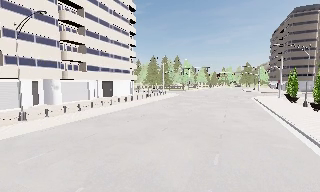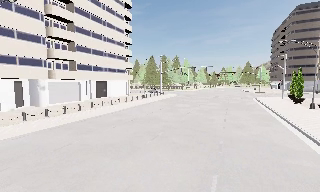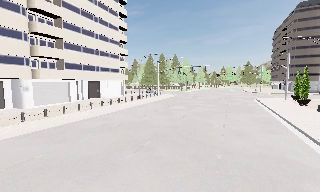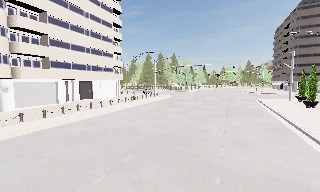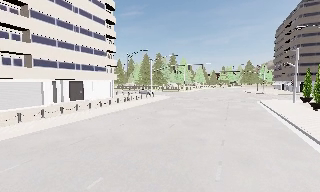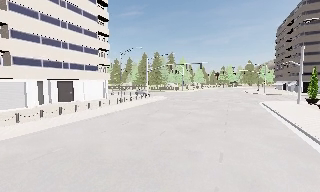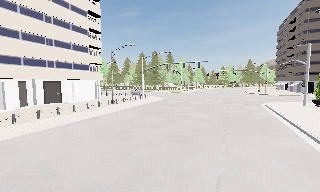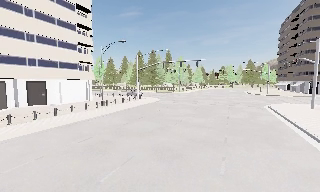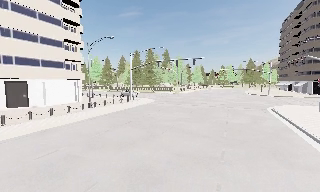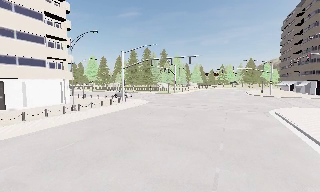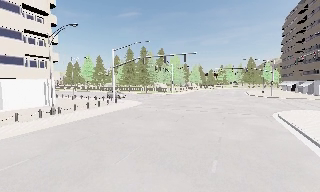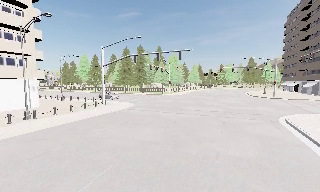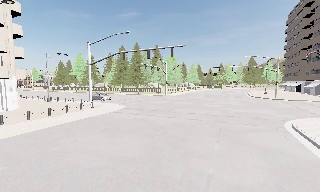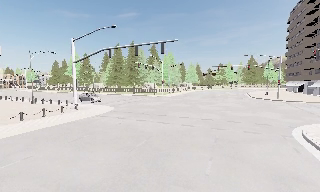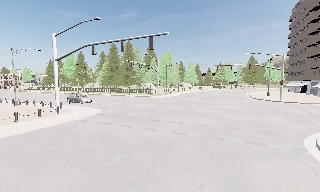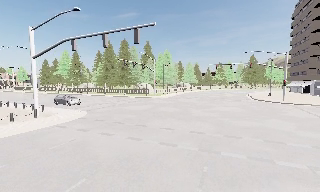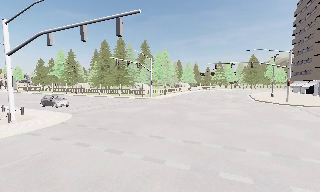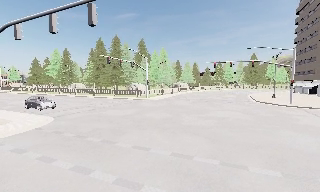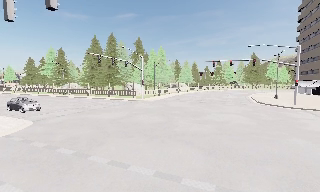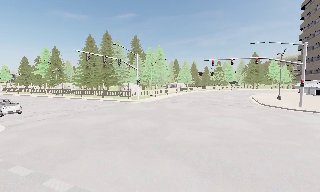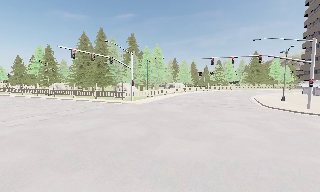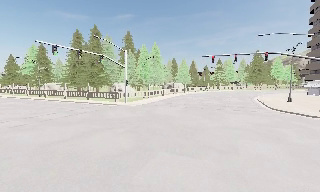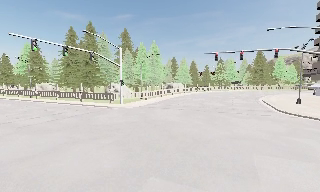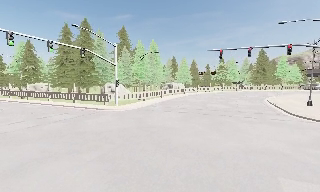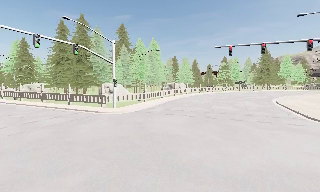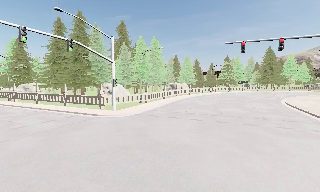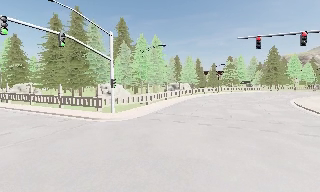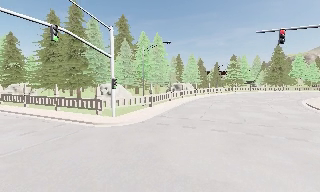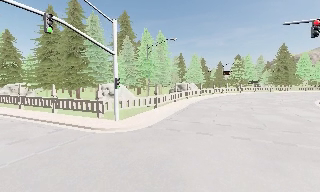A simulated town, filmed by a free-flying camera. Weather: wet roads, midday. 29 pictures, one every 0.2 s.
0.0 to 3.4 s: The camera travels forward and to its right, about 30 m, so what stands in front looms larger.
3.4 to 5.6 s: The camera travels forward, about 18 m, so what stands in front looms larger.
The film runs forward here.
